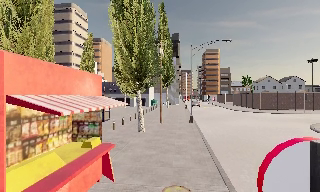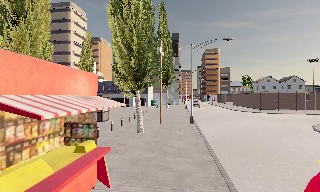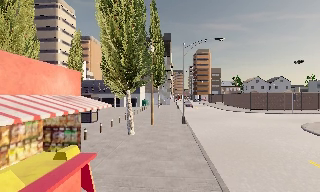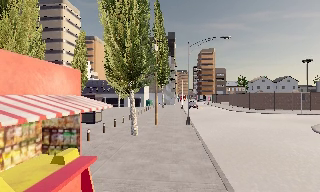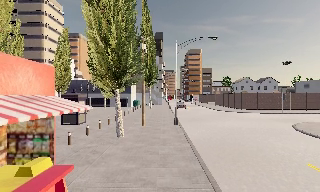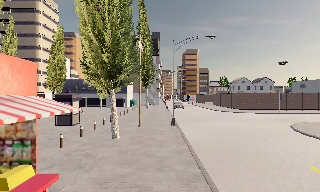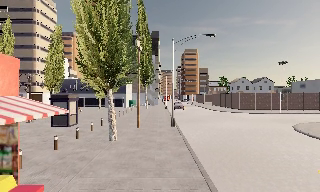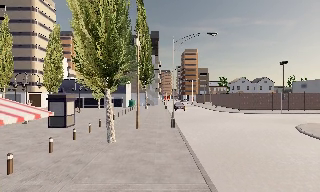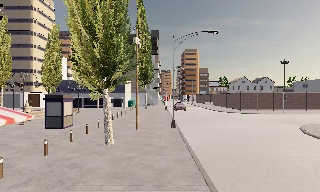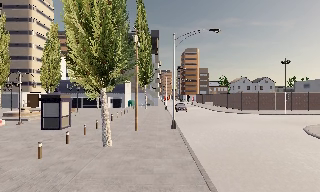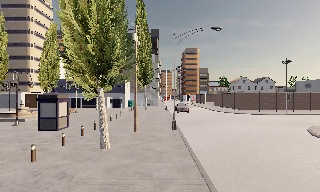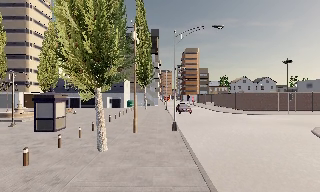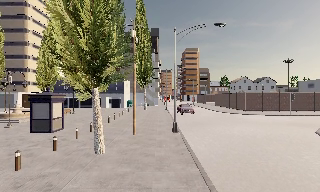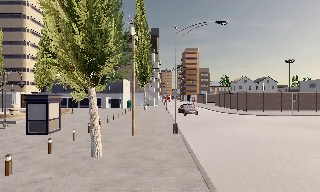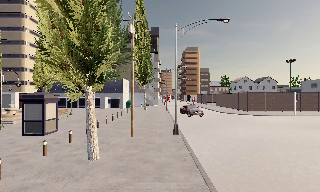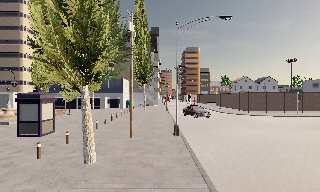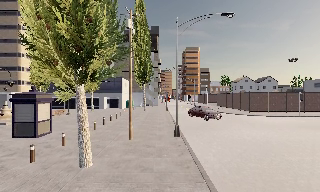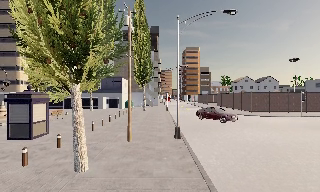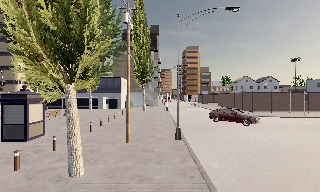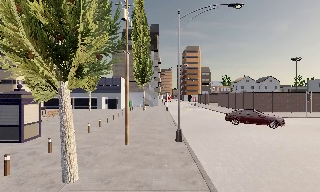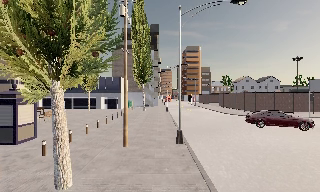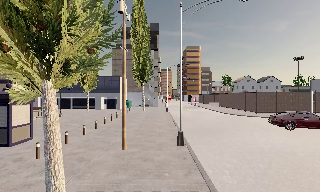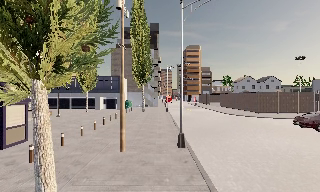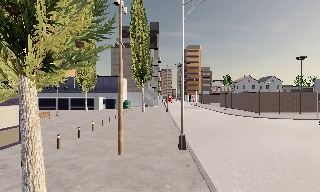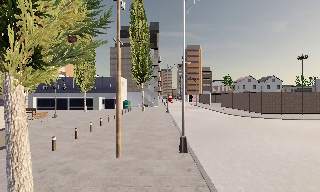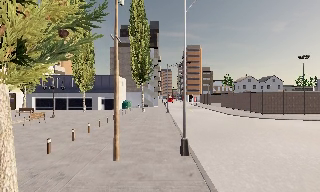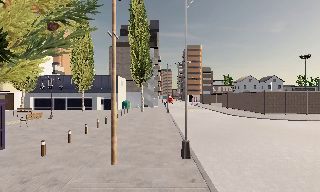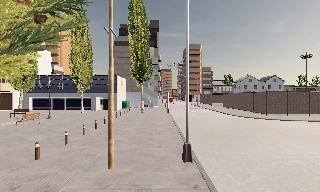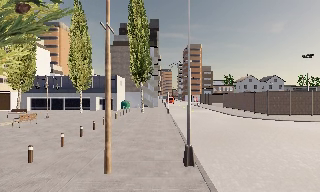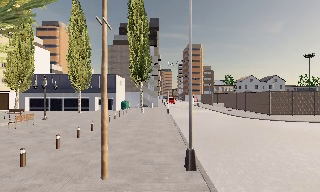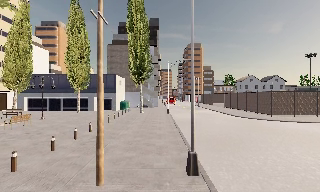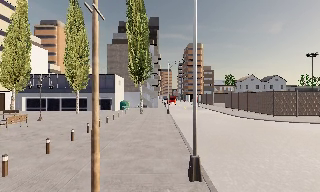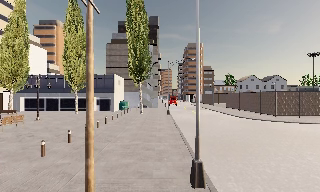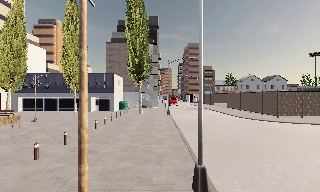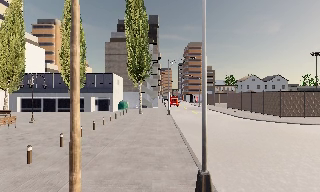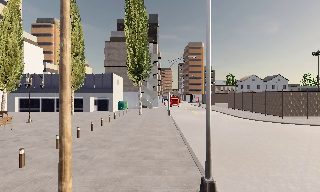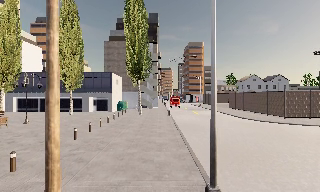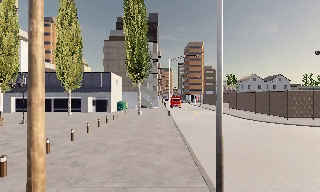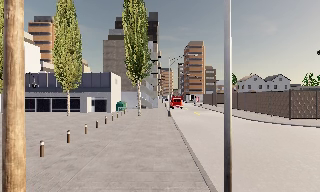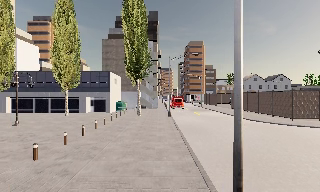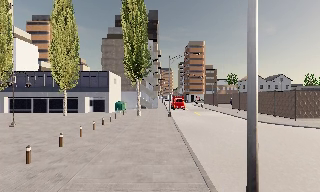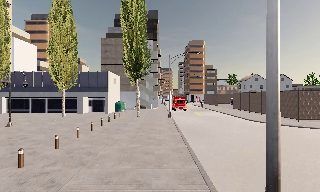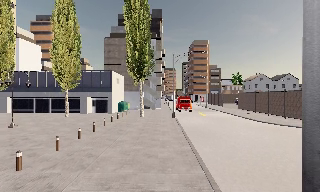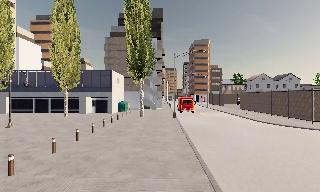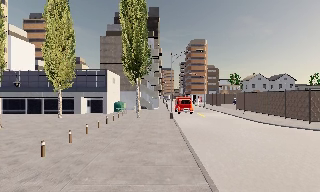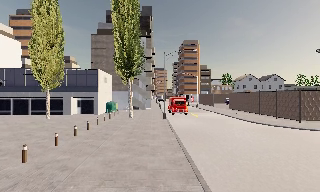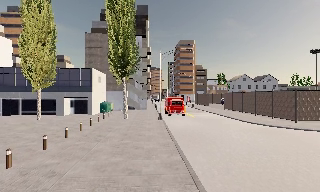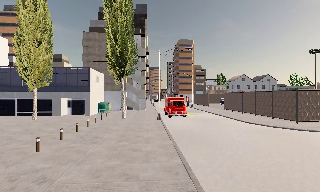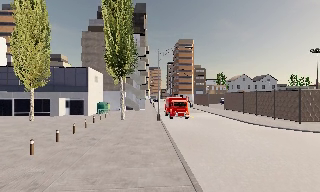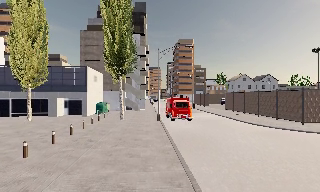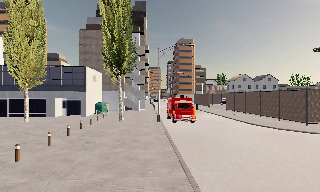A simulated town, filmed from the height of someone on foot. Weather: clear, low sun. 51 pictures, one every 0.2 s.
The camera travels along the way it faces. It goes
forward.
0.0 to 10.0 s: The camera pans to its right, which is clockwise from overhead, by about 10 degrees. It travels forward, about 17 m, so what stands in front looms larger.
The film runs forward here.
